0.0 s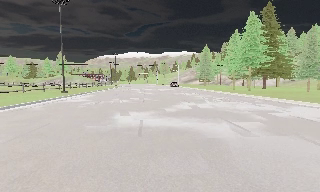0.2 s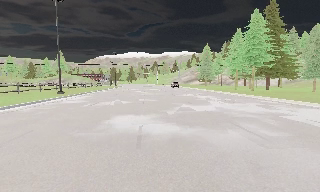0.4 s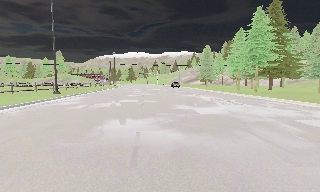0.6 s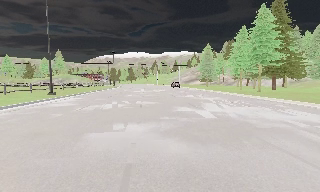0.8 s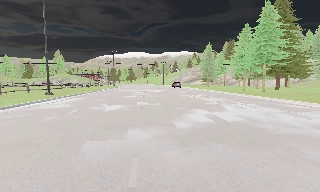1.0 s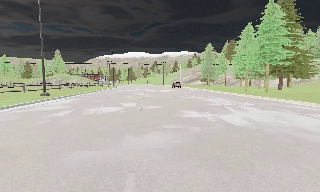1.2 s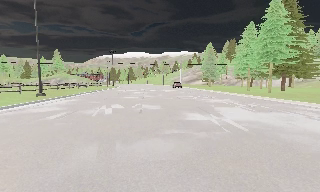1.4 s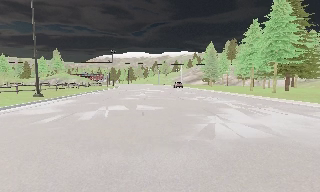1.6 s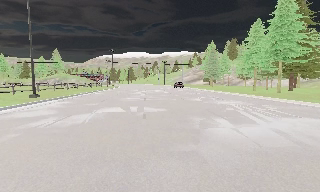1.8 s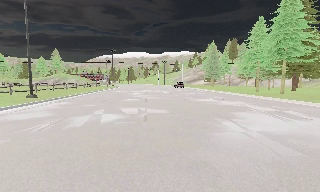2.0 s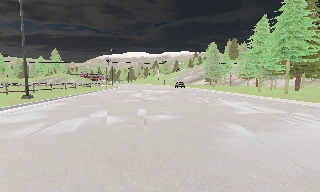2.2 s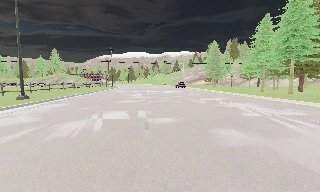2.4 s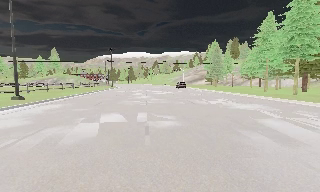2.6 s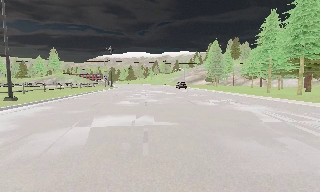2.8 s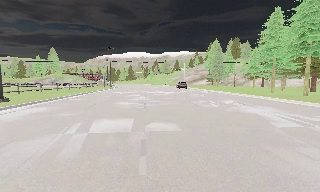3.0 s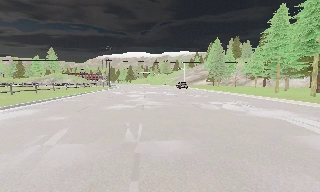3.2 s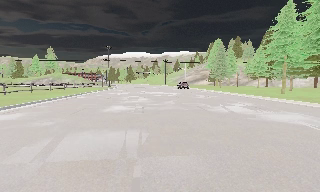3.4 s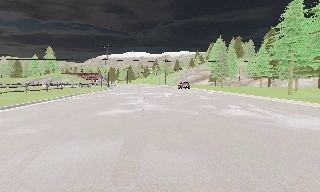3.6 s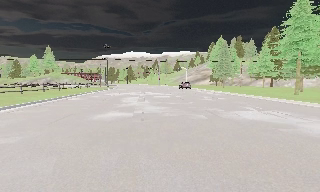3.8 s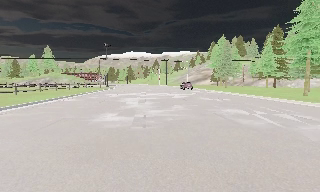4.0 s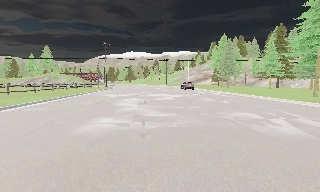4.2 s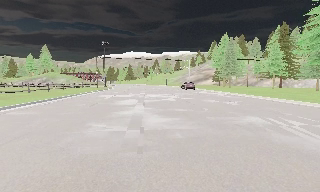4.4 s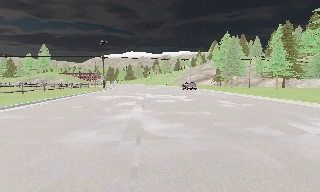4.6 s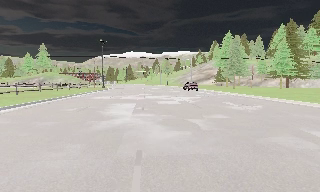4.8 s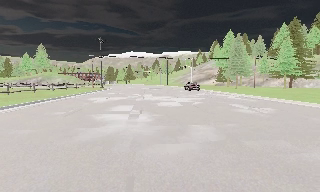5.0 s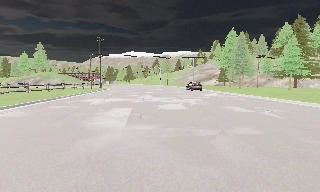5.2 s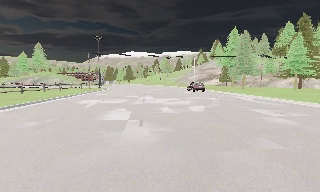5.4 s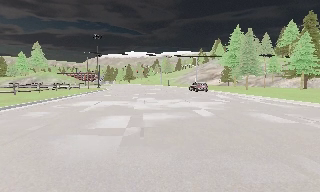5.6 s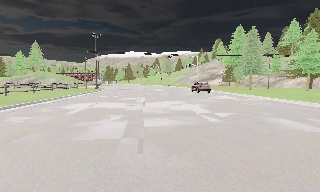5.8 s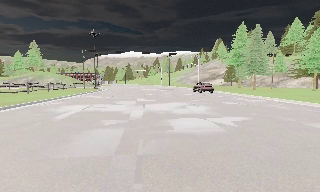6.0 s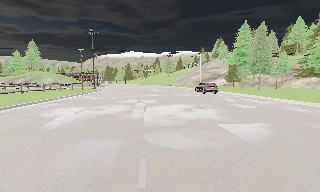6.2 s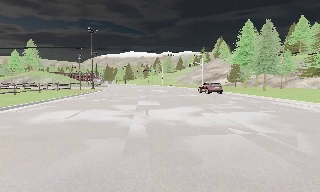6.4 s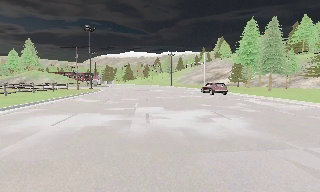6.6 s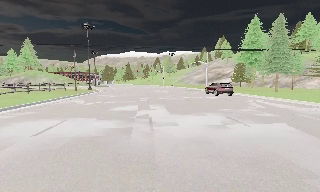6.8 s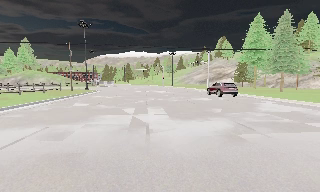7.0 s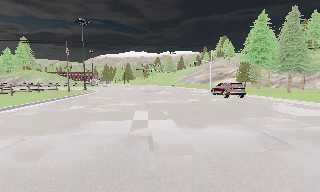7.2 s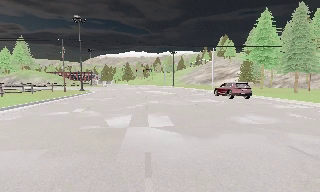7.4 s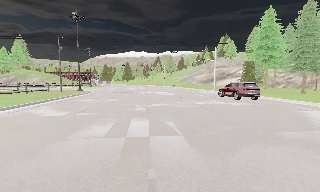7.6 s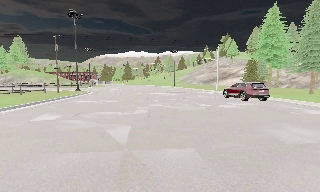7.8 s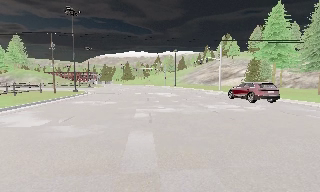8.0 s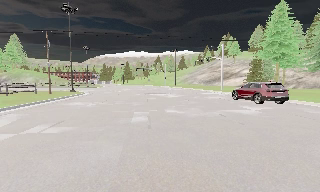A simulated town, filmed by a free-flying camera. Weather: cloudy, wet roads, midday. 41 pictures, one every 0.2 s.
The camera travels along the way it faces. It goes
forward.
0.0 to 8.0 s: The camera travels forward, about 35 m, so what stands in front looms larger. It gains speed.
The film runs forward here.
